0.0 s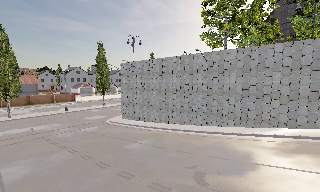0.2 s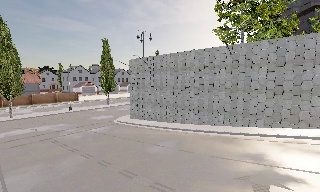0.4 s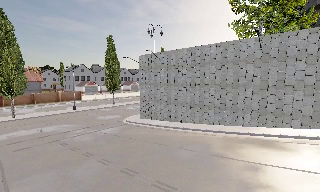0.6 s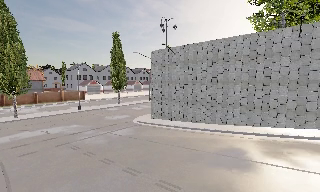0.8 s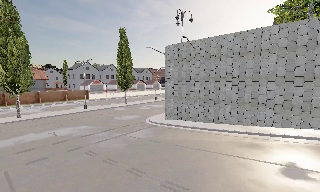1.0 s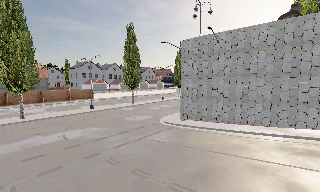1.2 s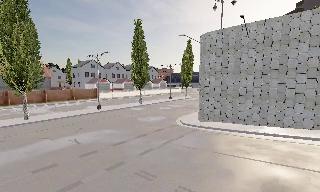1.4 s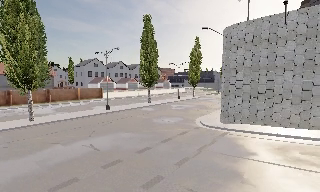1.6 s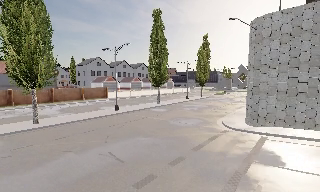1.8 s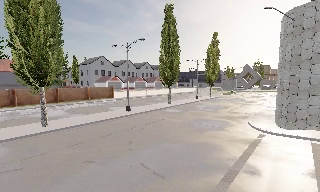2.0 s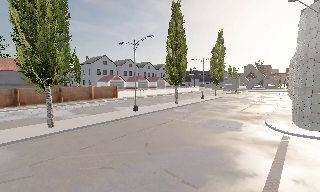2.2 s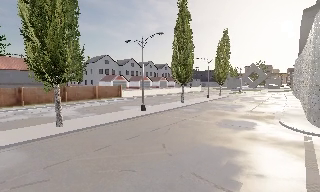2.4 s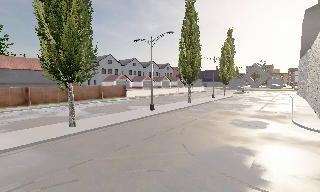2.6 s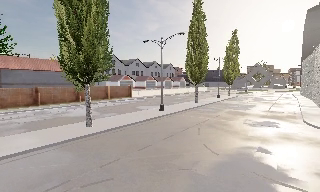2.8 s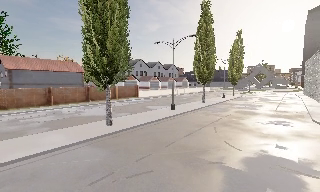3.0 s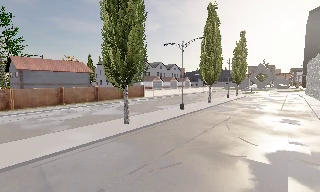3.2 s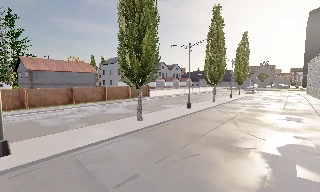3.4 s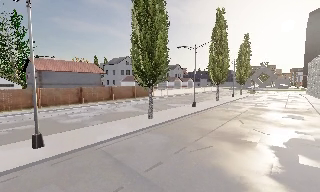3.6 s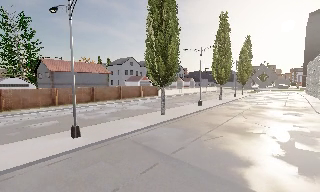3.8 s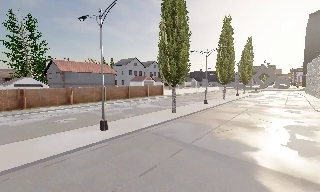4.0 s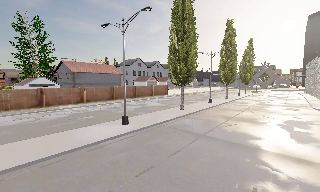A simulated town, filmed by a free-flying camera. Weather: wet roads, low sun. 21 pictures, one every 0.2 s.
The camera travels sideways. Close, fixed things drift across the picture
to the right.
0.0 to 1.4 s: The camera travels to its left and forward, about 16 m, so close, fixed things drift to the right.
1.4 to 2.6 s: The camera travels to its left and forward, about 9 m, so close, fixed things drift to the right. It loses speed.
2.6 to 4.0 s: The camera travels to its left and backward, about 11 m, so close, fixed things drift to the right.
The film runs backward here.
